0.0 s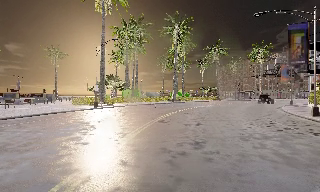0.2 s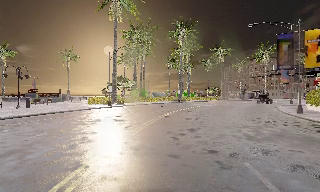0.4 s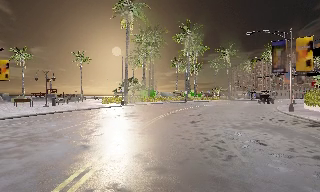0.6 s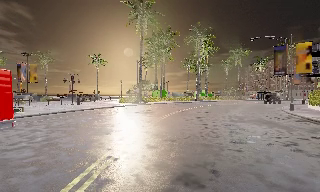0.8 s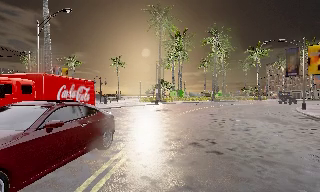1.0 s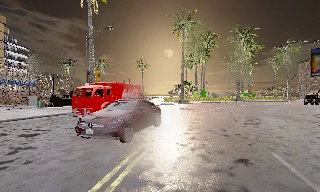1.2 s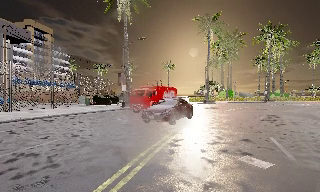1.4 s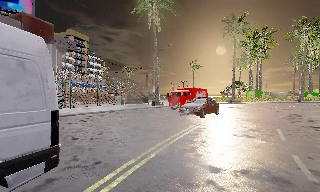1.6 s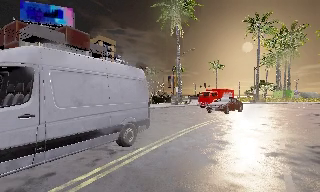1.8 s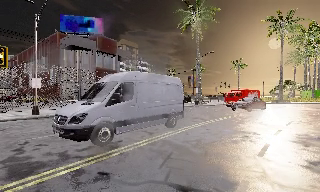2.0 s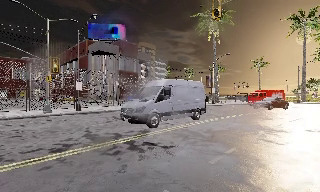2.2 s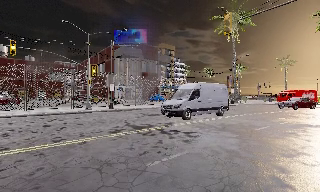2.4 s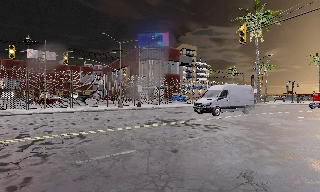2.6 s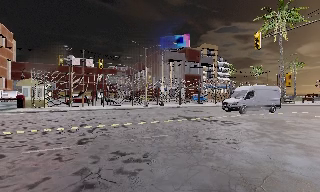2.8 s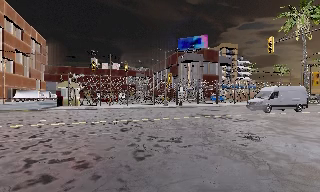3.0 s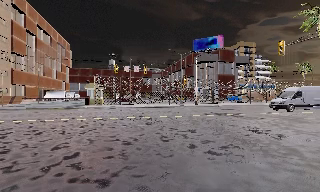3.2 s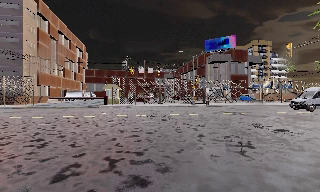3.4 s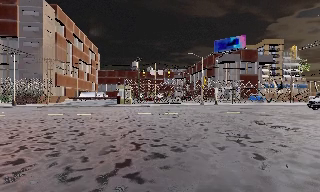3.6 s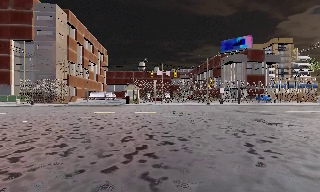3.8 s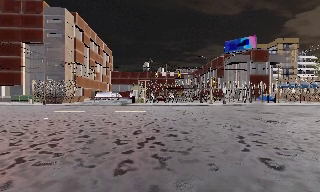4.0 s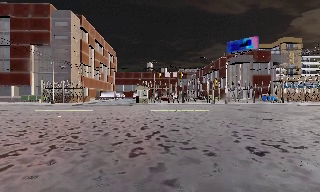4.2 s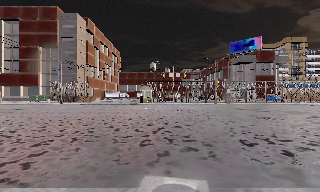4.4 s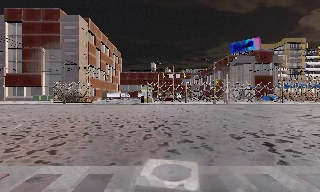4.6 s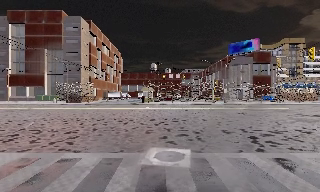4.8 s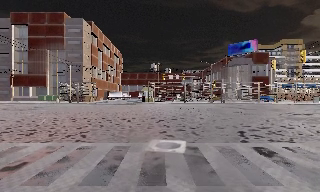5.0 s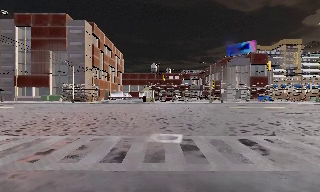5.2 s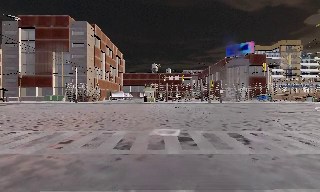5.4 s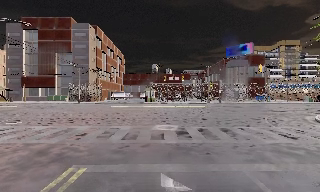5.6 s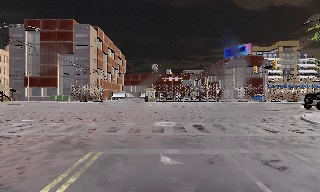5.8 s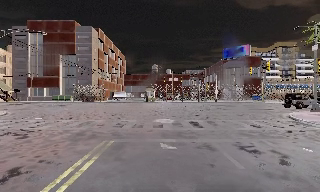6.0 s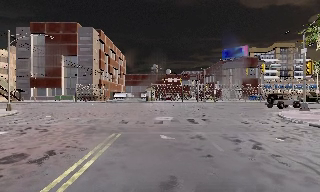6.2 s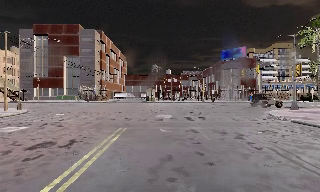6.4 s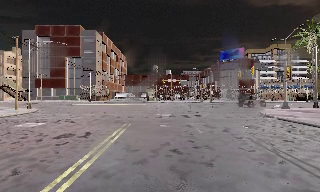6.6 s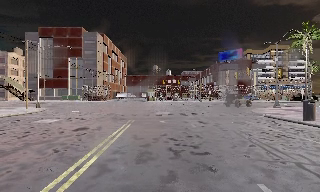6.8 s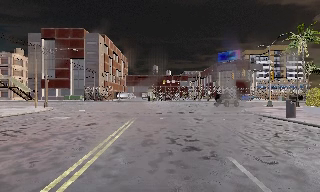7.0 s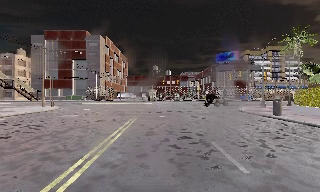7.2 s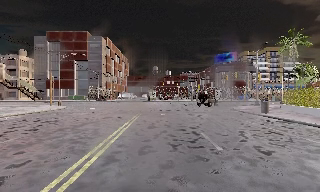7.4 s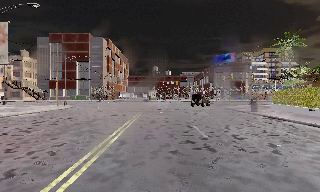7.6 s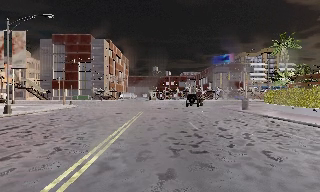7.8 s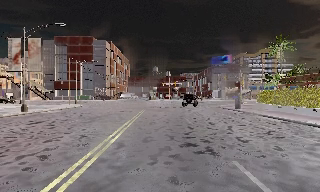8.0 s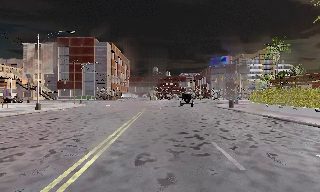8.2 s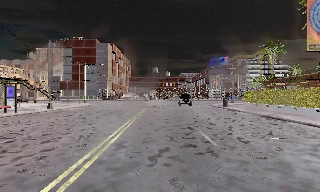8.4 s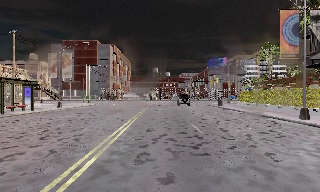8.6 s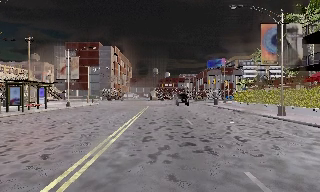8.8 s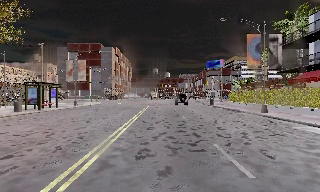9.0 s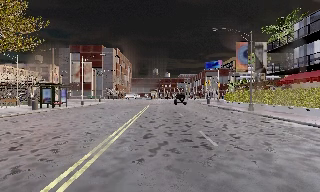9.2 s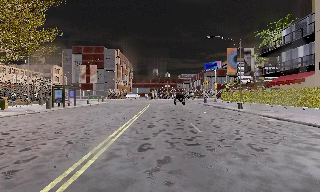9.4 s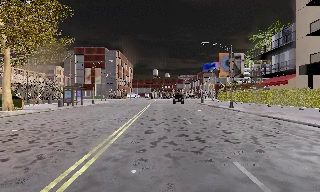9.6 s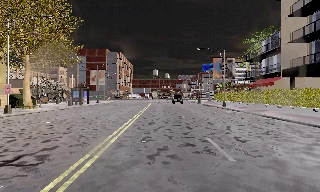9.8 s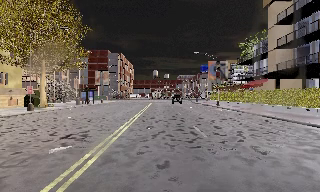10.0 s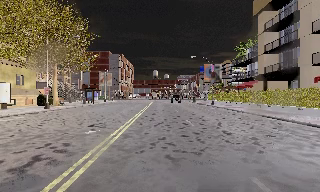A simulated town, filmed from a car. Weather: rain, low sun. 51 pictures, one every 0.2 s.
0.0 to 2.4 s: The camera swings to its left by about 75 degrees, and the scene slides to the right. It travels backward, about 25 m.
2.4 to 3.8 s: The scene slides to the right, as the camera pans about 30 degrees to its left. It travels backward, about 10 m. It loses speed.
3.8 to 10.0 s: The camera travels backward, about 45 m, so what stands in front gets smaller. It gains speed.
The film runs backward here.
